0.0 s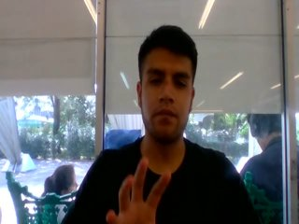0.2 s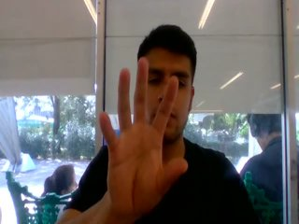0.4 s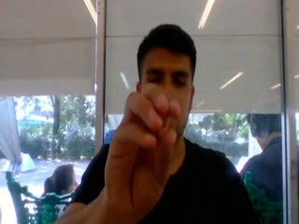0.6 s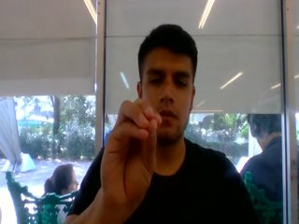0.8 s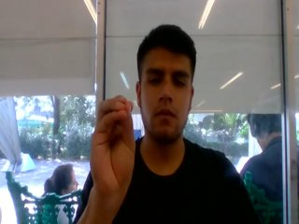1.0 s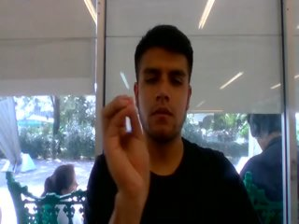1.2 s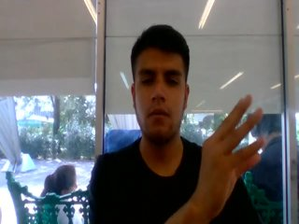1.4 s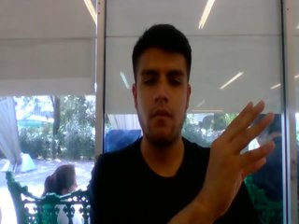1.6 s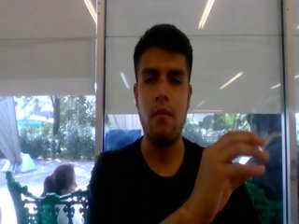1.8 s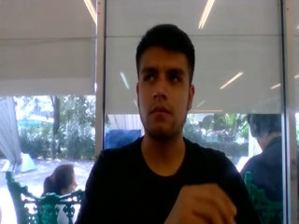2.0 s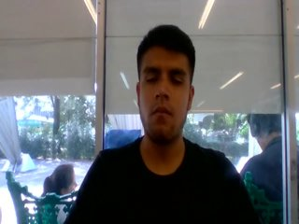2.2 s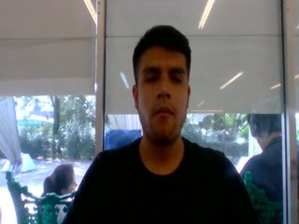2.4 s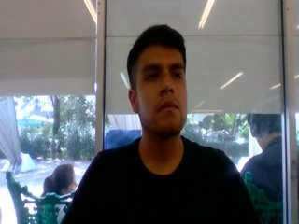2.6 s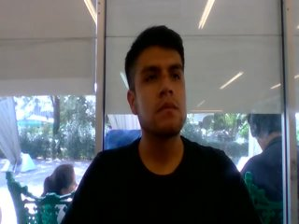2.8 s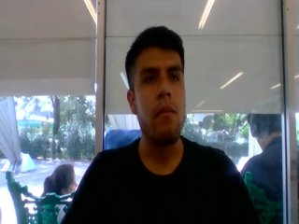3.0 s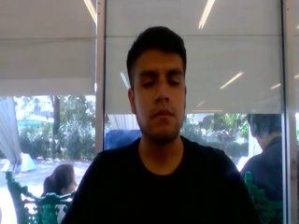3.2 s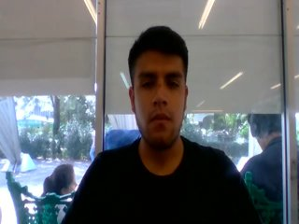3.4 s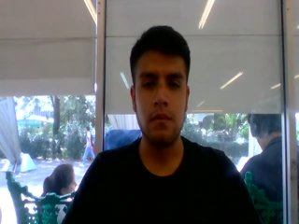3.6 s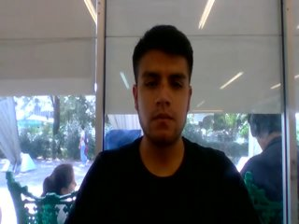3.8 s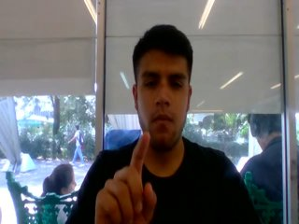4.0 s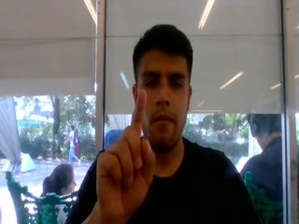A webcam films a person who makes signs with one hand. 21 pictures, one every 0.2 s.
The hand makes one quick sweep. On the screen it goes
to the left.
0.1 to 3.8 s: On the screen the hand sweeps to the left. The name of the sign: Throw left.
